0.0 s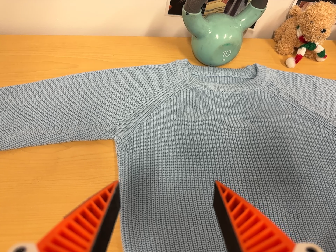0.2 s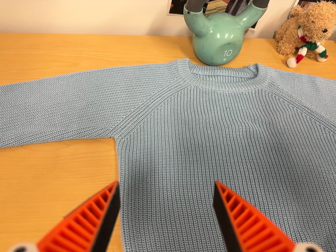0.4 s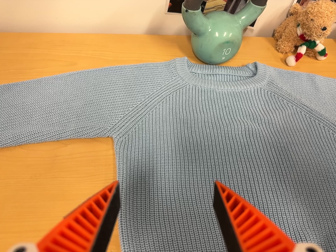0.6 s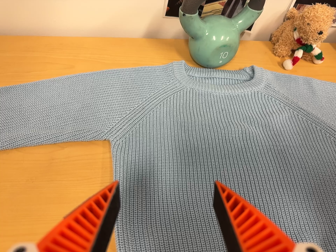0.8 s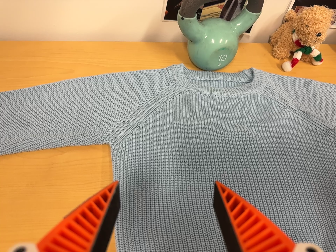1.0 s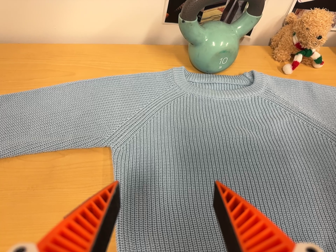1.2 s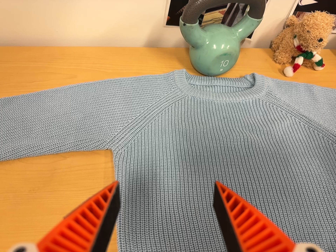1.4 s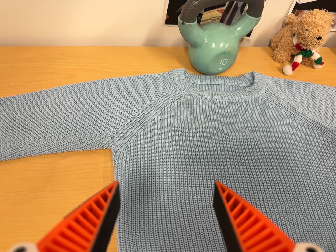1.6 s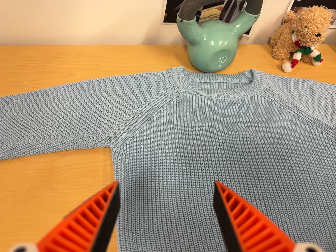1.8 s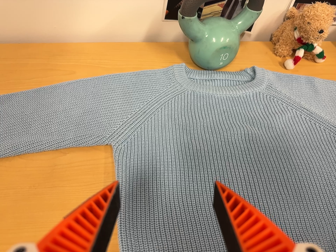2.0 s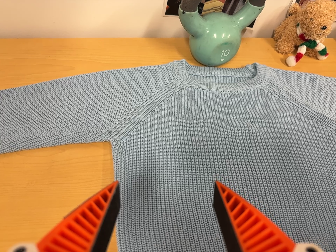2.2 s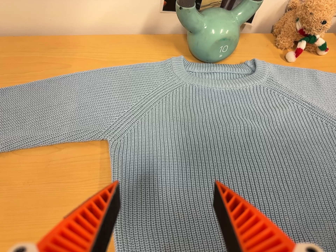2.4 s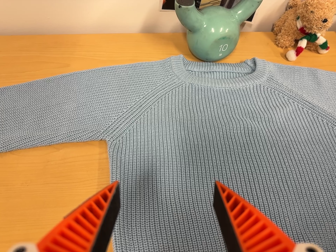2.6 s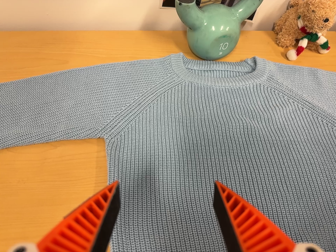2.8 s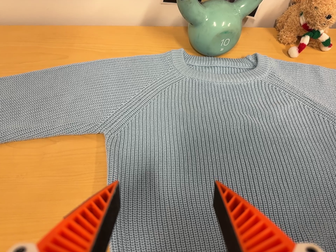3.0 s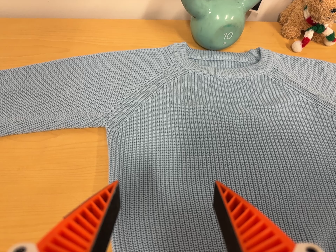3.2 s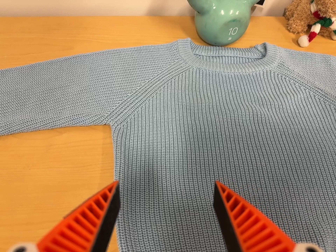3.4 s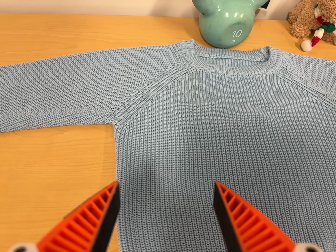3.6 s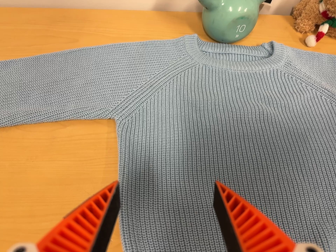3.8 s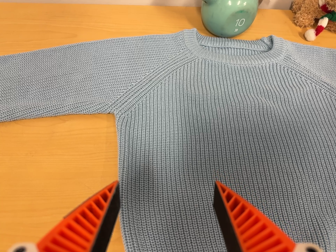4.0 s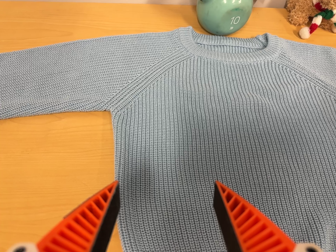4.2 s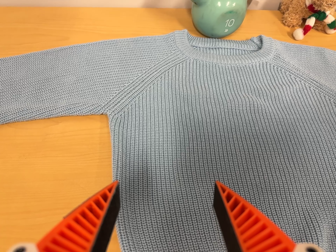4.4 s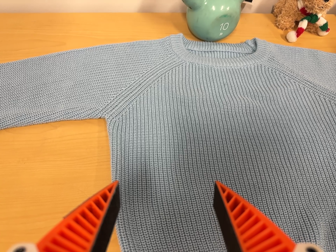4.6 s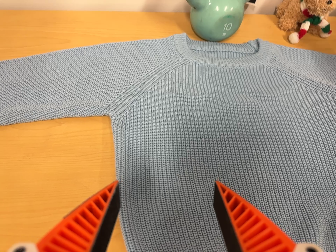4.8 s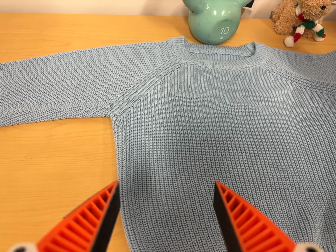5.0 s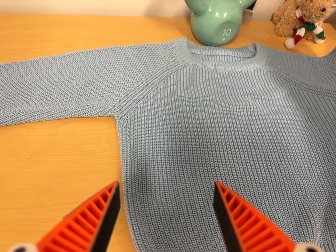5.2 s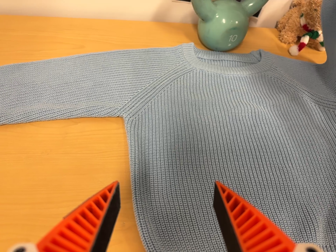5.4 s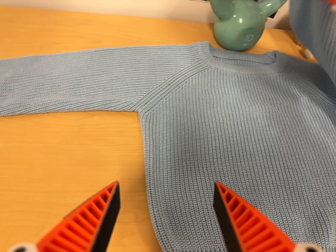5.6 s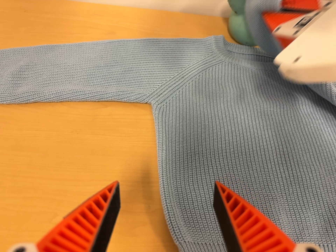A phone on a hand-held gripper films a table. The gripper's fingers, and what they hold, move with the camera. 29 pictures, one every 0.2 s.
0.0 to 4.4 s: The camera shifts only a little, or ends up much as it began.
4.4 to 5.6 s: The camera travels to its left, about 6 cm, so close, fixed things drift to the right.
The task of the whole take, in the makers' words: right arm across.
The film runs forward here.
